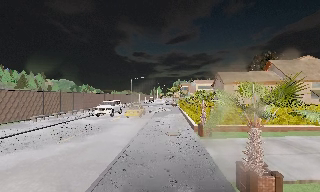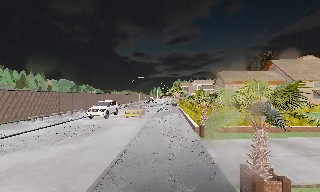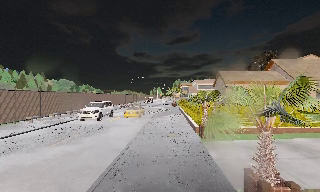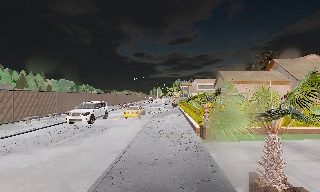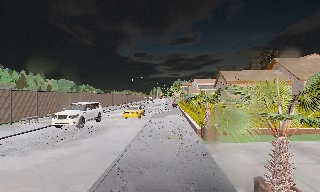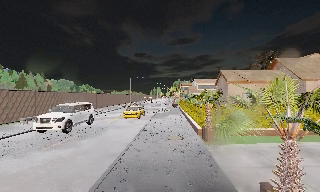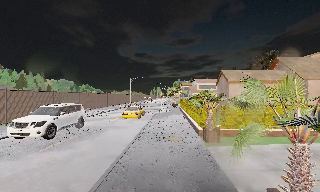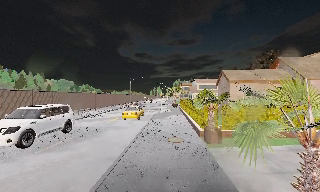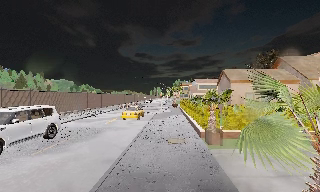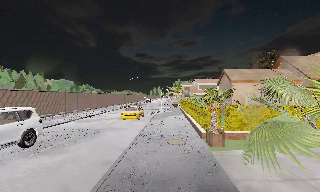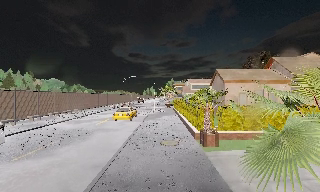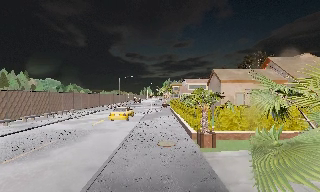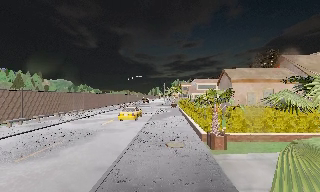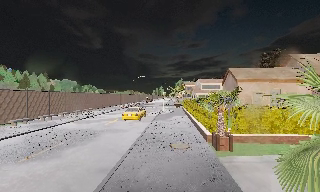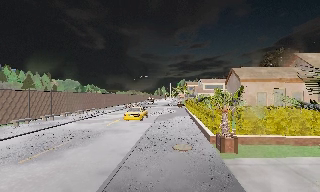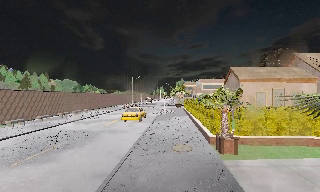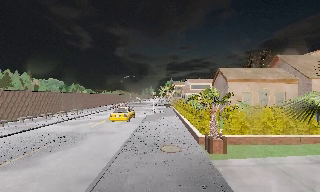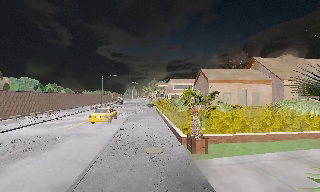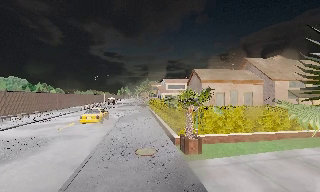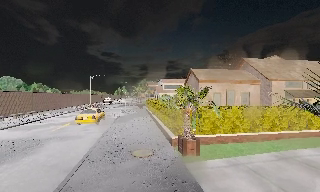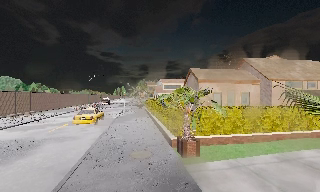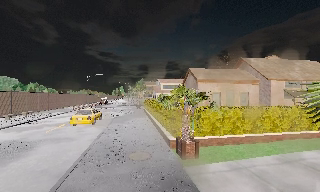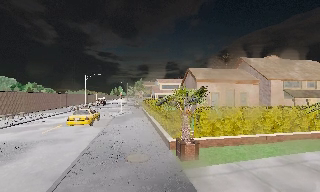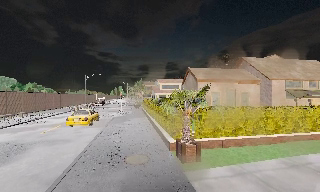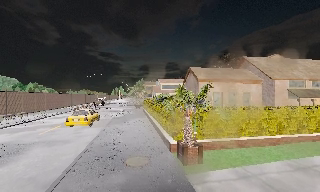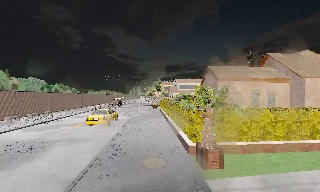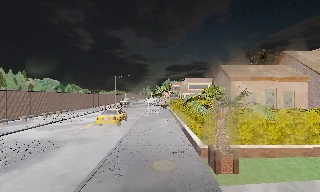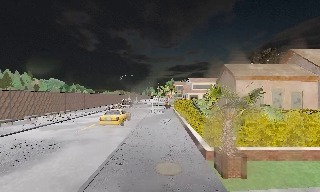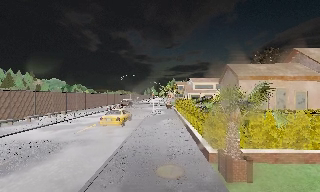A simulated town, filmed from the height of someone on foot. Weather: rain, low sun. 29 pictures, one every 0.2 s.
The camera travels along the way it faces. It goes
forward.
0.0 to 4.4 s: The scene slides to the left, as the camera pans about 15 degrees to its right. It travels forward, about 4 m, so what stands in front looms larger.
4.4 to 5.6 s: The scene slides to the right, as the camera pans about 10 degrees to its left. It travels forward, about 1 m, so what stands in front looms larger.
The film runs forward here.
